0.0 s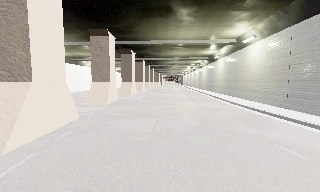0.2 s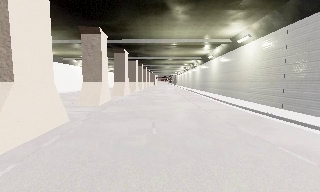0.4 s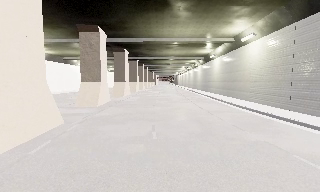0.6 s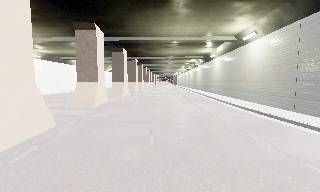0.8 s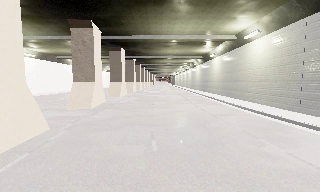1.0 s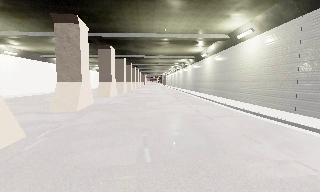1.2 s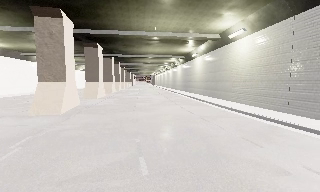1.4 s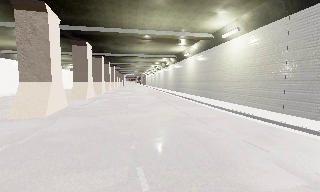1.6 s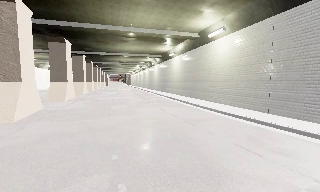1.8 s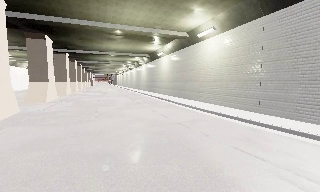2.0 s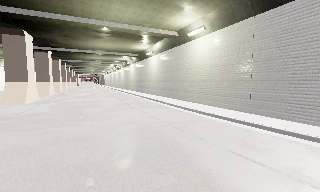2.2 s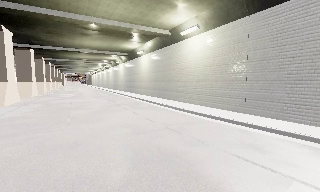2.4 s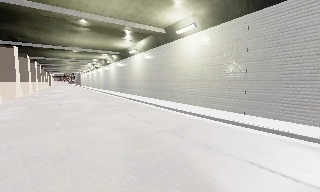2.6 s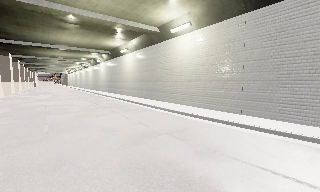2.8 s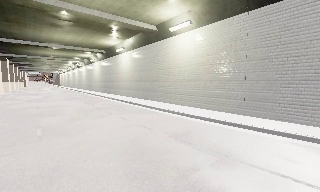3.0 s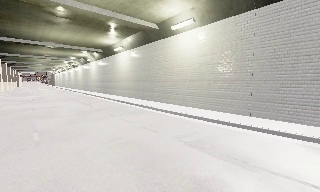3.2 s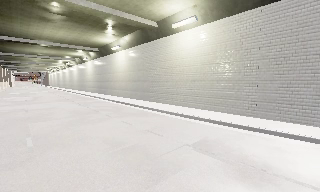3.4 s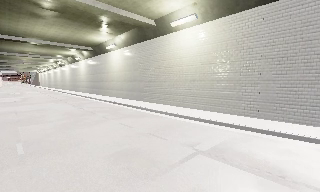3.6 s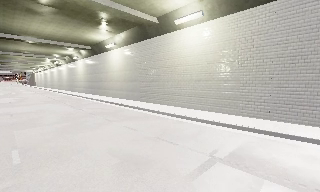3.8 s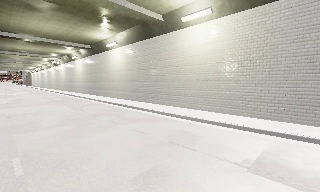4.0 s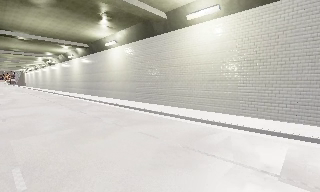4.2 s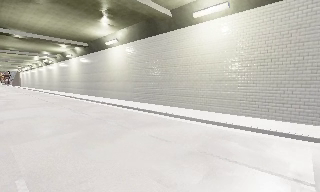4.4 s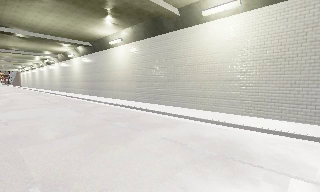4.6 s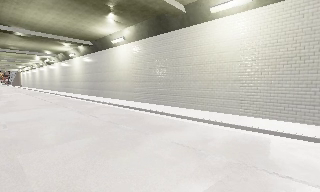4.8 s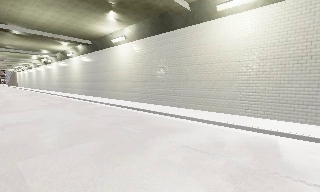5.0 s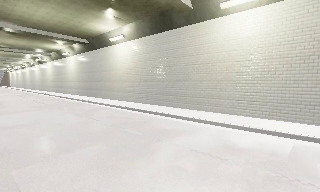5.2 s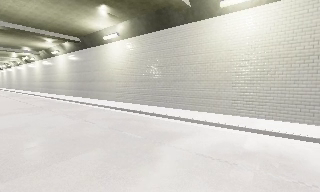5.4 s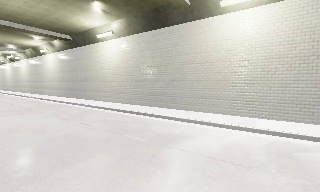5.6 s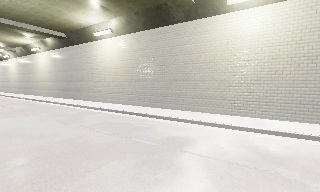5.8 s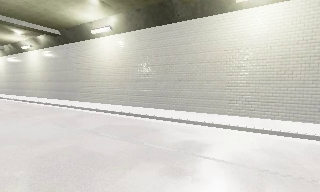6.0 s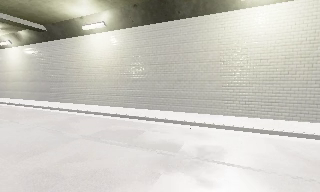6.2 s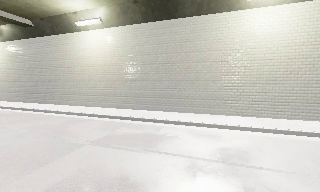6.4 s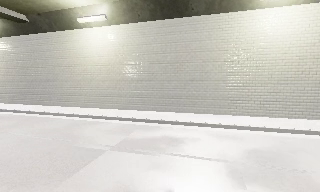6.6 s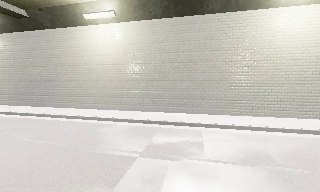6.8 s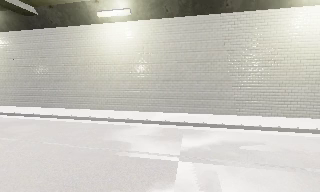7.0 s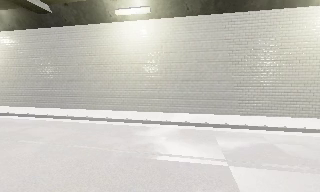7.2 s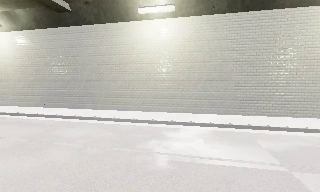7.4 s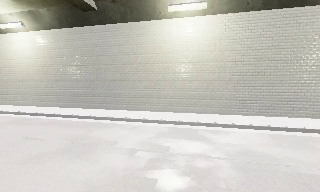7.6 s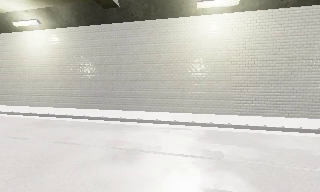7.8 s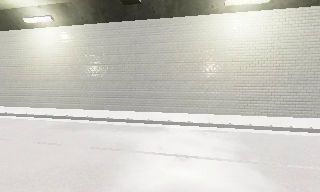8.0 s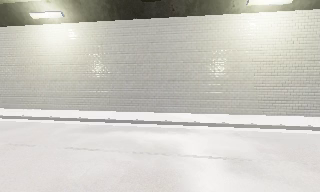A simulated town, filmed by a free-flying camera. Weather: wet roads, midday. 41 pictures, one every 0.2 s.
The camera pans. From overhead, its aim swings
clockwise.
0.0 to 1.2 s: The camera pans to its right, which is clockwise from overhead, by about 10 degrees. It travels forward, about 3 m, so what stands in front looms larger.
1.2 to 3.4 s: The camera pans to its right, which is clockwise from overhead, by about 35 degrees. It travels forward and to its left, about 5 m.
3.4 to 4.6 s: The camera travels to its left and forward, about 3.5 m, so close, fixed things drift to the right.
4.6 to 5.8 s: The camera pans to its right, which is clockwise from overhead, by about 15 degrees. It travels to its left and forward, about 3.5 m. It gains speed.
5.8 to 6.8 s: The camera pans to its right, which is clockwise from overhead, by about 15 degrees. It travels to its left, about 5 m.
6.8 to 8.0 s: The camera travels to its left, about 8 m, so close, fixed things drift to the right.
The film runs forward here.
